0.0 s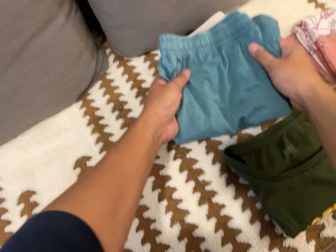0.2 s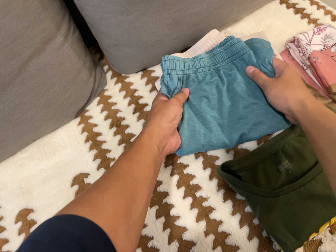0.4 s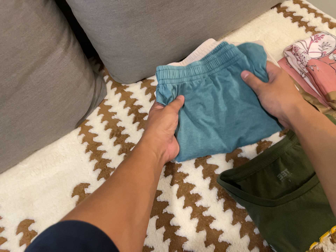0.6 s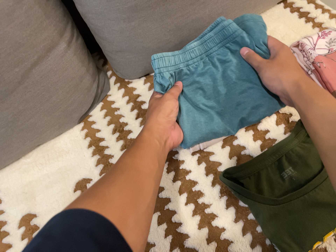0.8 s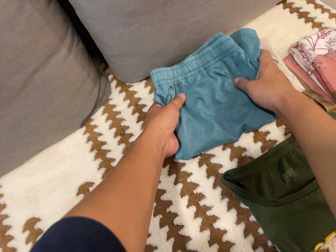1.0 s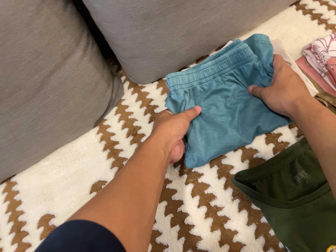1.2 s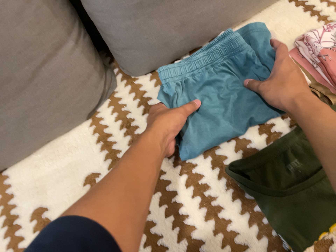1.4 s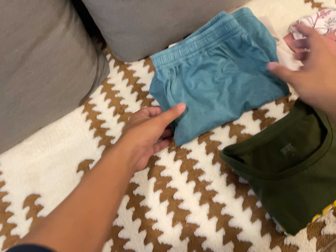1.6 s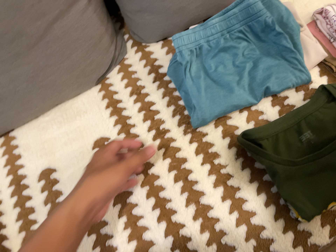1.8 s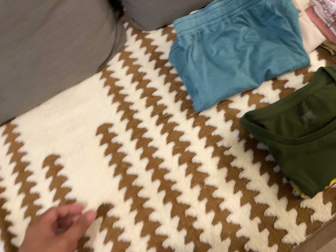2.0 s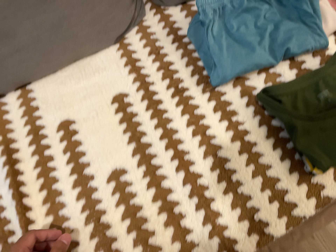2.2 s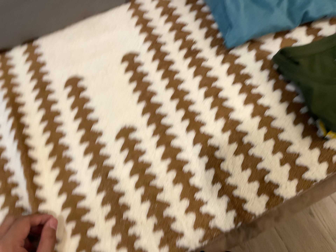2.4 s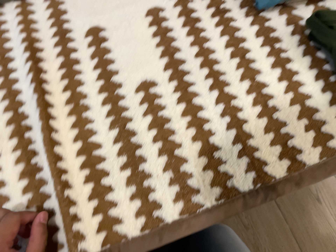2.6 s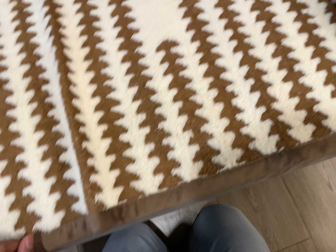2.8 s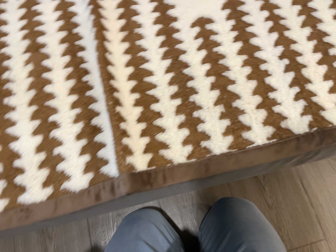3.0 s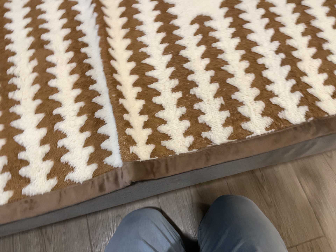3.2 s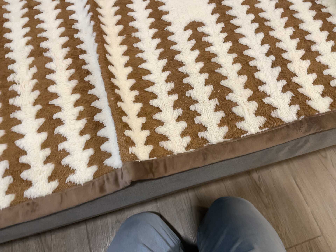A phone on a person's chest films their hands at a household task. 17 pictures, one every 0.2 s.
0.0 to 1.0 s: The camera shifts only a little, or ends up much as it began.
1.0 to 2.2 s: The camera travels toward the bottom of its view and to its left, about 20 cm, so close, fixed things drift upward. Its aim tips toward the bottom of its view by about 10 degrees, and the scene shifts upward. It rolls about its line of sight by about 10 degrees, and the scene rotates clockwise.
2.2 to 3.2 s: The camera travels toward the bottom of its view and to its left, about 22 cm, so close, fixed things drift upward. It rolls about its line of sight by about 10 degrees, and the scene rotates clockwise.
The film runs forward here.
